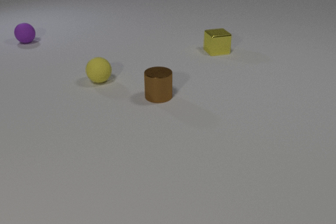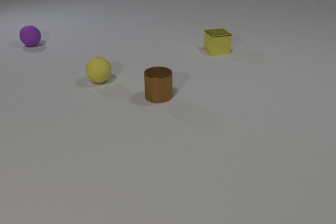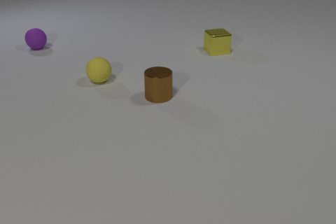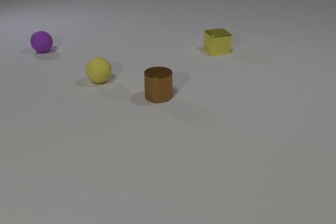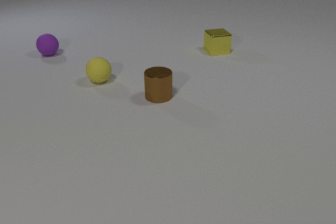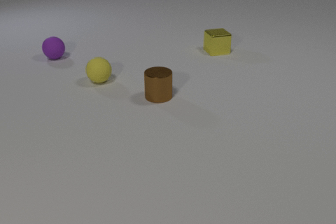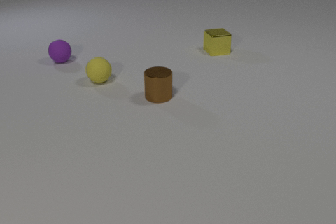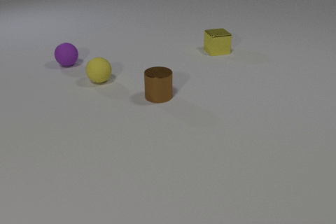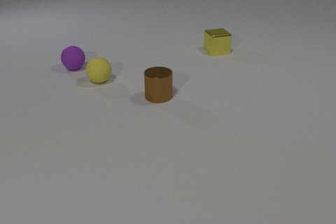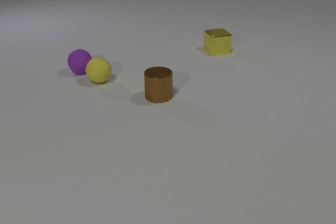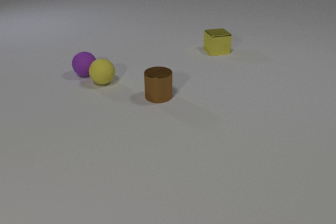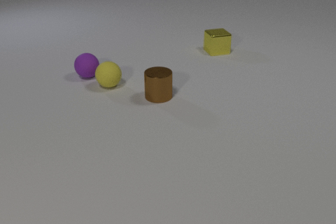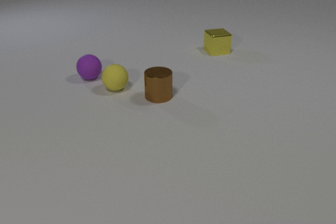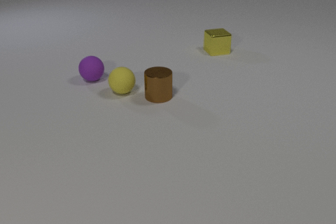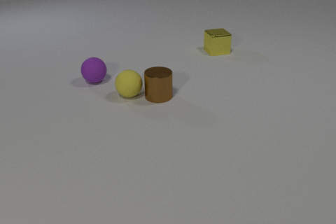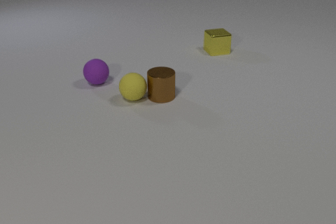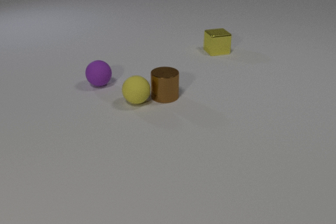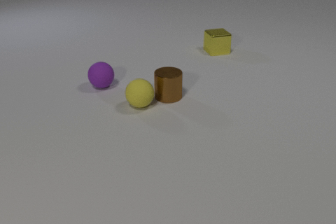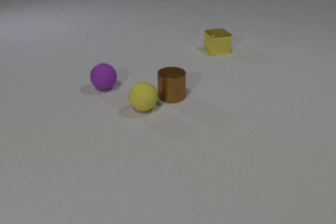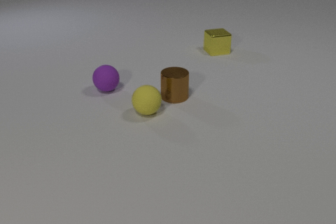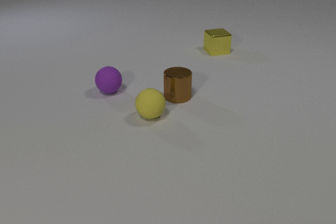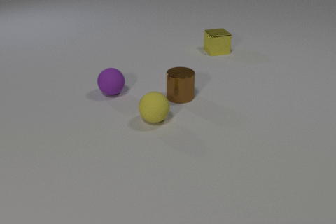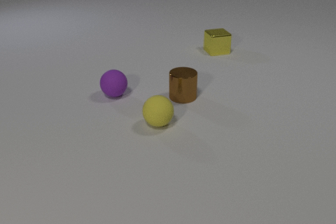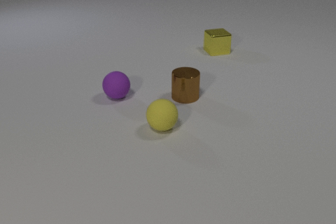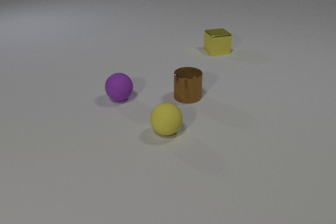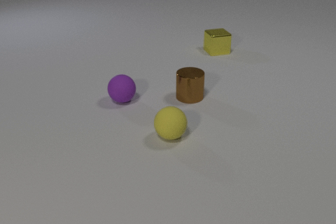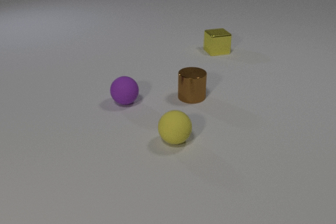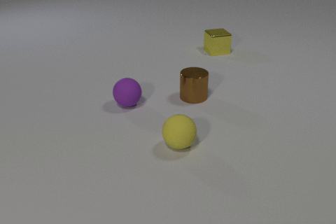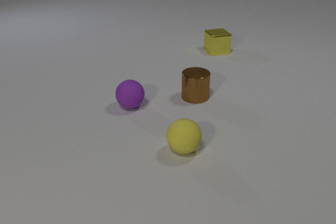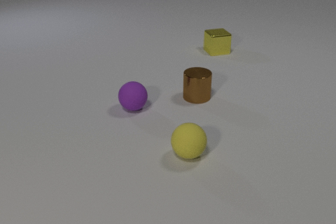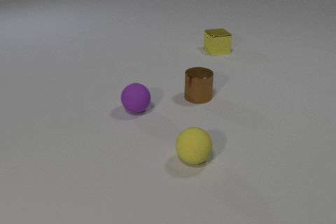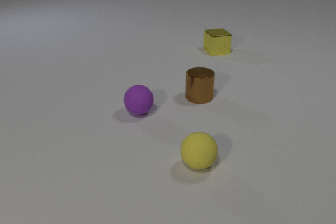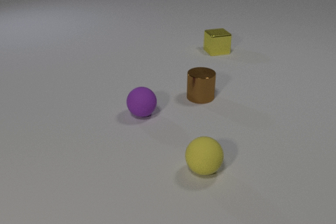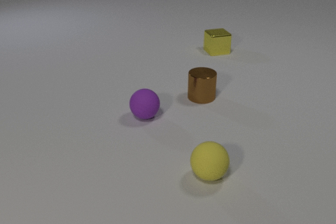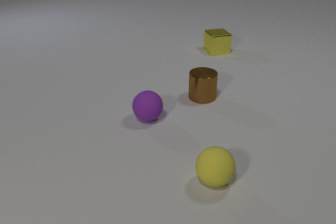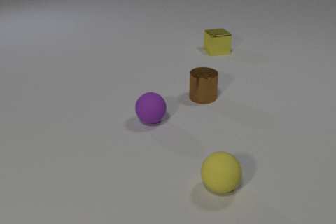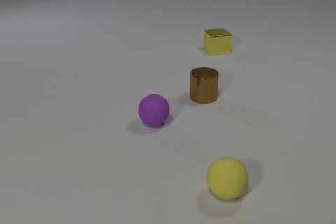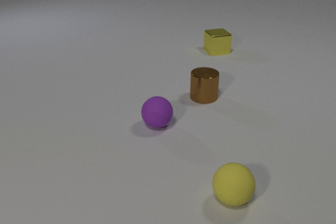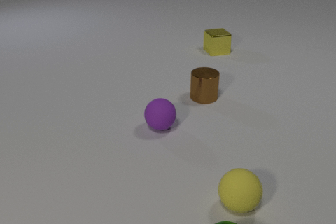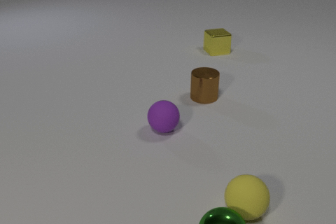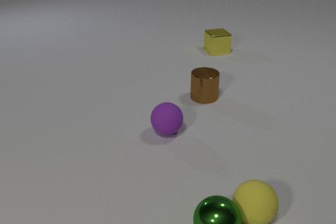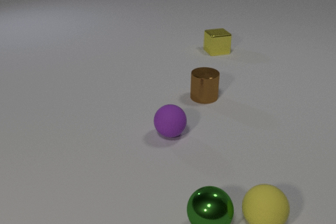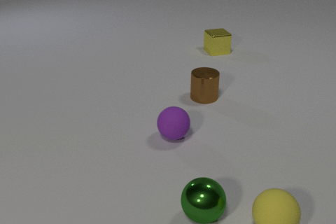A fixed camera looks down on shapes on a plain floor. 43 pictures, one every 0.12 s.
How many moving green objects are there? 1.
How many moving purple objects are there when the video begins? 1.
How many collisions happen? 3.
0.00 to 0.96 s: The purple rubber sphere rolls toward the camera and to the right.
0.96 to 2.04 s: The purple rubber sphere rolls toward the camera and to the right. The yellow rubber sphere rolls toward the camera and to the right. The brown metal cylinder slides to the right. The purple rubber sphere and the yellow rubber sphere collide. The yellow rubber sphere and the brown metal cylinder collide.
2.04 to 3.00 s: The purple rubber sphere rolls toward the camera and to the right. The yellow rubber sphere rolls toward the camera and to the right. The brown metal cylinder slides to the right.
3.00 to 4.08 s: The purple rubber sphere rolls toward the camera and to the right. The yellow rubber sphere rolls toward the camera and to the right. The brown metal cylinder slides to the right.
4.08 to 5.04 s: The purple rubber sphere rolls toward the camera and to the right. The yellow rubber sphere rolls to the right and toward the camera. The green metal sphere comes in at the bottom edge, rolls away from the camera and to the left. The yellow rubber sphere and the green metal sphere collide.
